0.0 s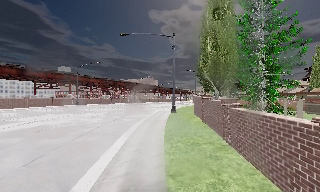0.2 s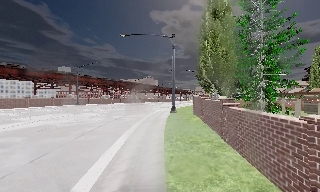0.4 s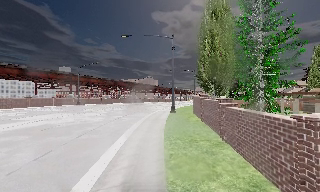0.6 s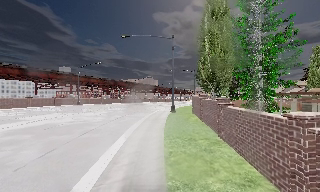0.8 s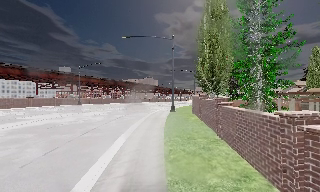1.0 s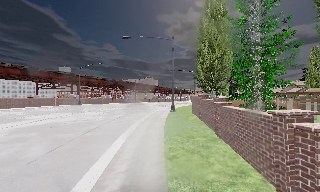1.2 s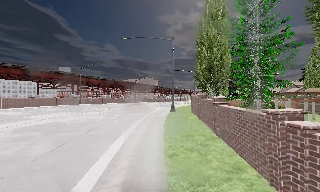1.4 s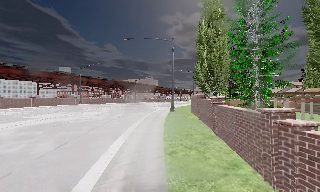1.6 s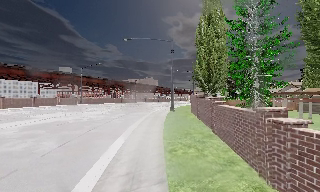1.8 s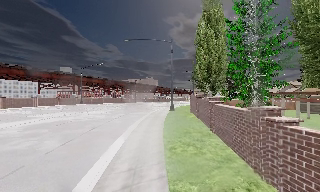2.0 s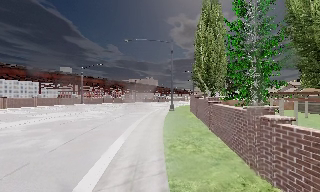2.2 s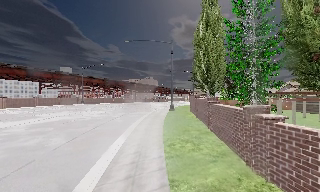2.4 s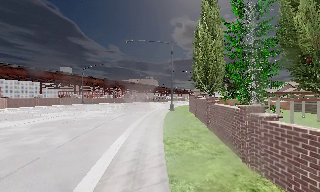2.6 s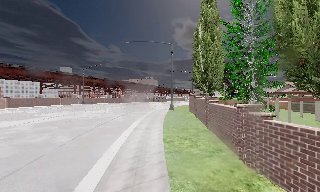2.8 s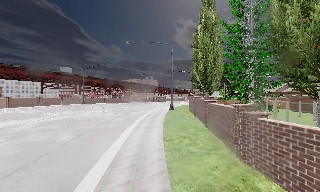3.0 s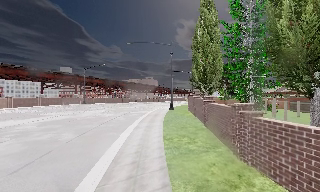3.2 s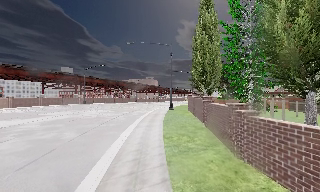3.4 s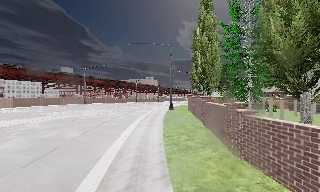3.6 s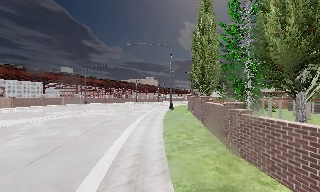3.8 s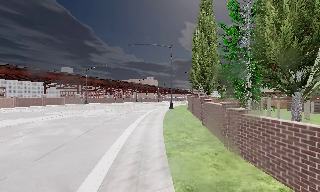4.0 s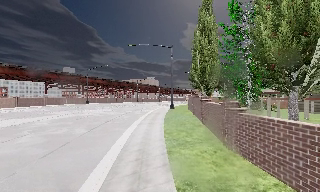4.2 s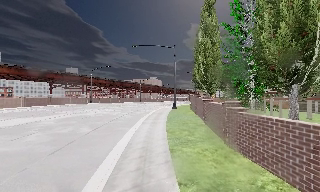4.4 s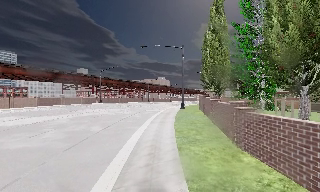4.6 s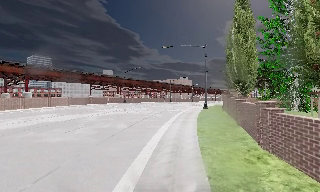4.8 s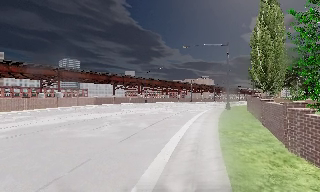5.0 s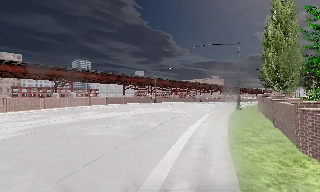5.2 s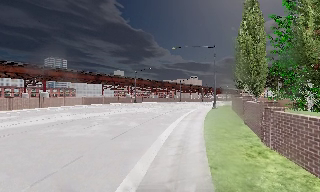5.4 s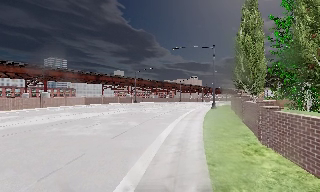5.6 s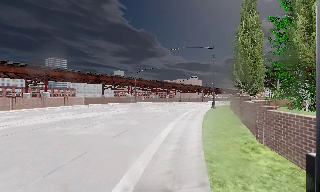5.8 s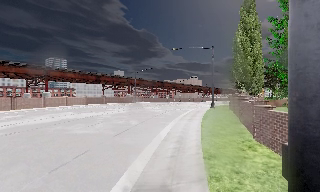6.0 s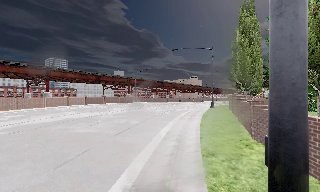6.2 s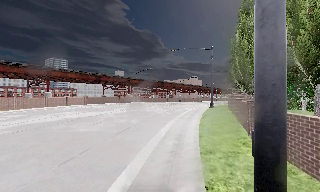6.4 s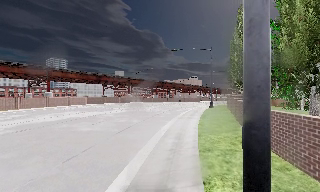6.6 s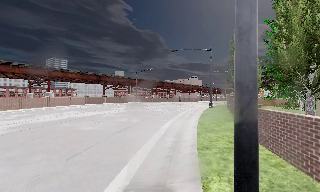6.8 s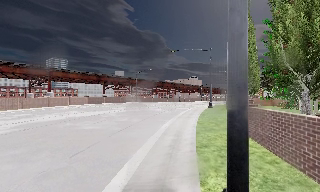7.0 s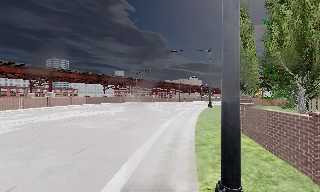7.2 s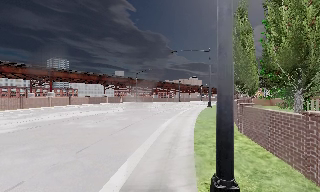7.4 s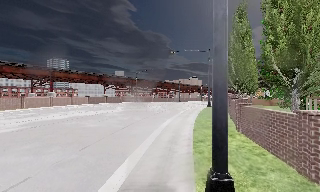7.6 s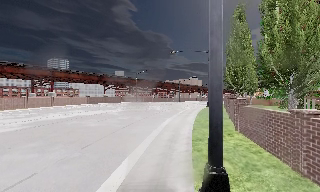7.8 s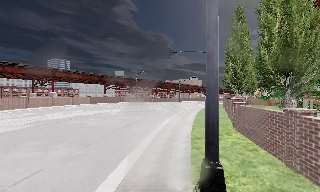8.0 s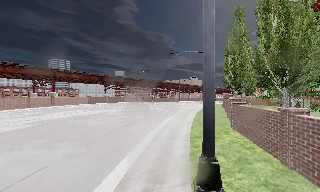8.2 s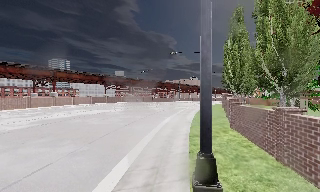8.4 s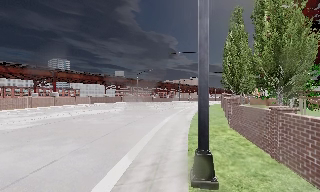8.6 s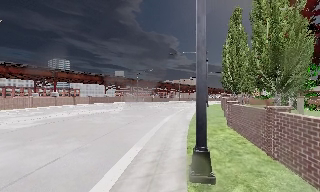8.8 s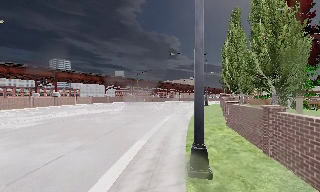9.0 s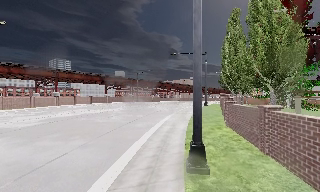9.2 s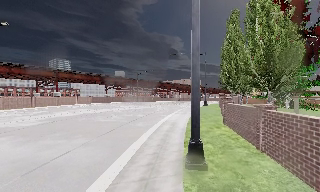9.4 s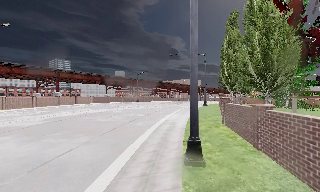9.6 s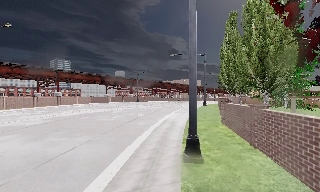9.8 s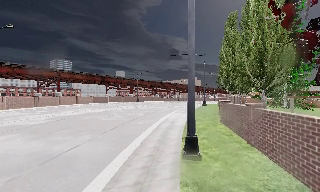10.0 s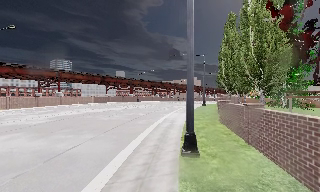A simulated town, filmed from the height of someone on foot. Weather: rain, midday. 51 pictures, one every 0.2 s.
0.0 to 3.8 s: The camera travels backward, about 5 m, so what stands in front gets smaller.
3.8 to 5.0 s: The camera swings to its left by about 25 degrees, and the scene slides to the right. It travels backward, about 1.5 m, so what stands in front gets smaller.
5.0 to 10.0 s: The camera travels backward, about 6 m, so what stands in front gets smaller.
The film runs backward here.
